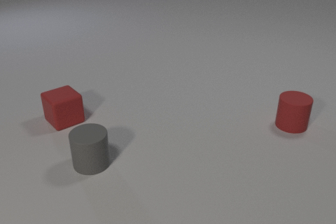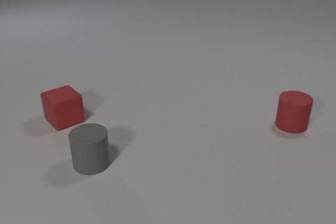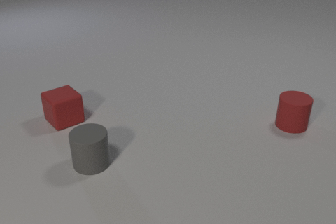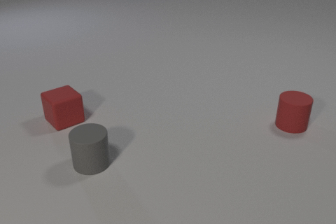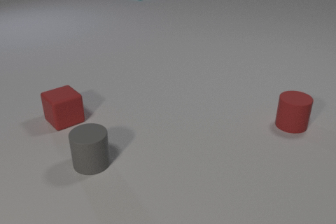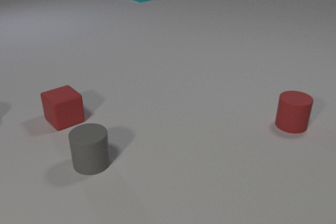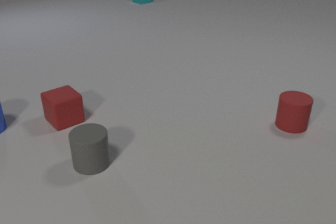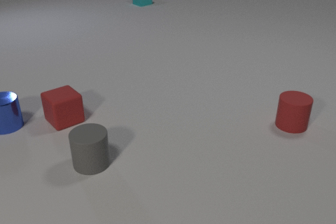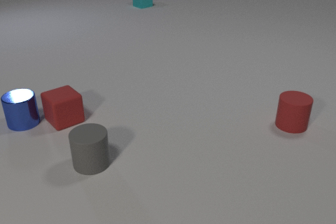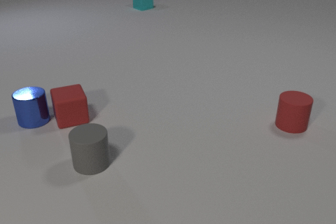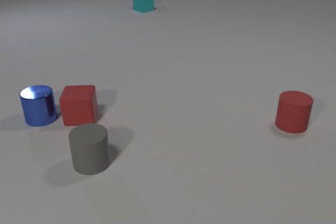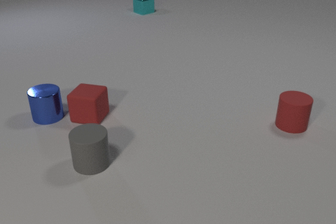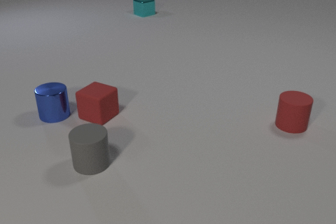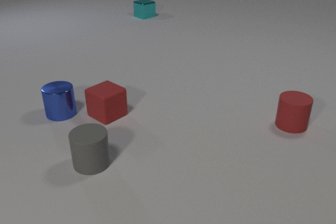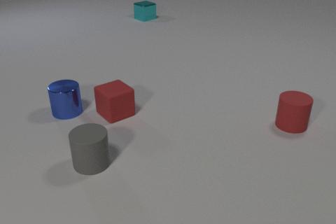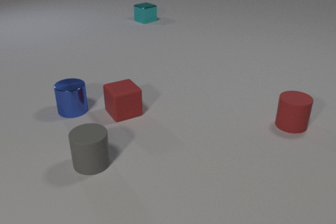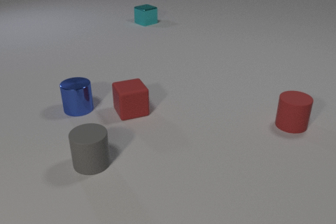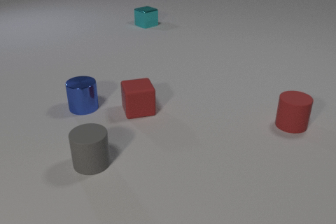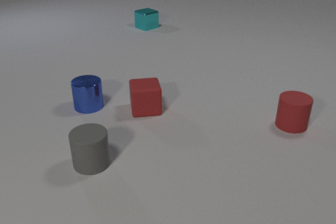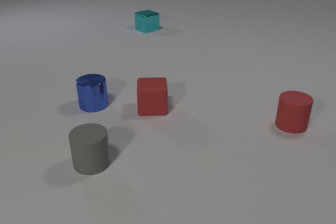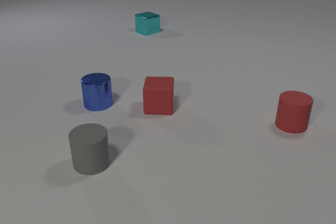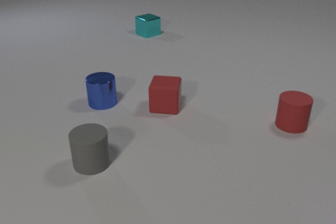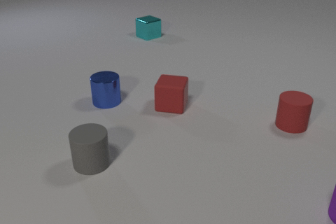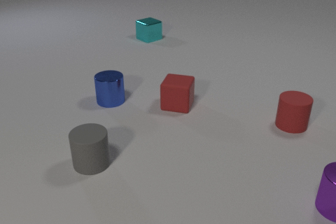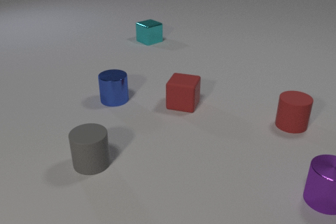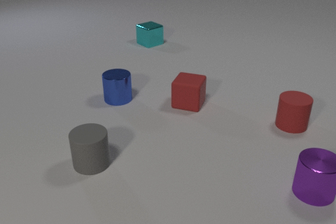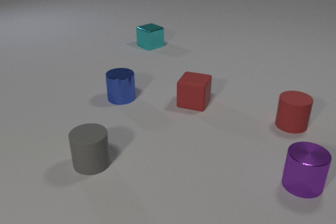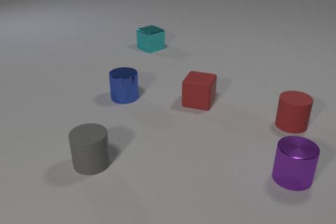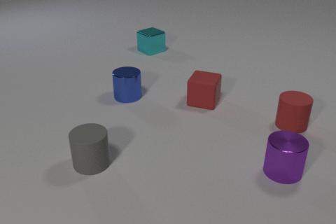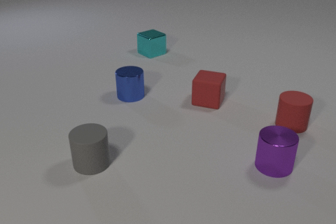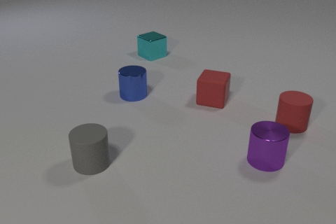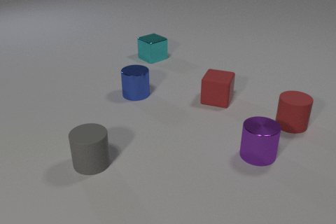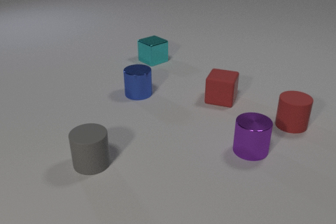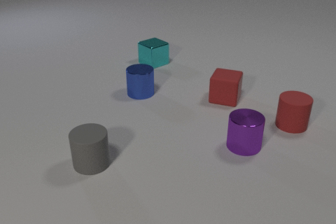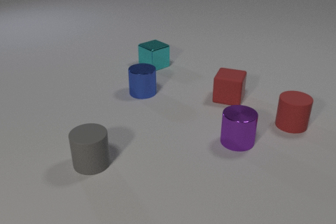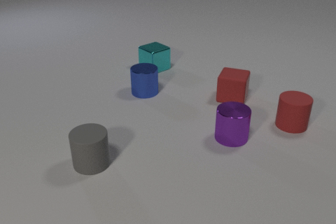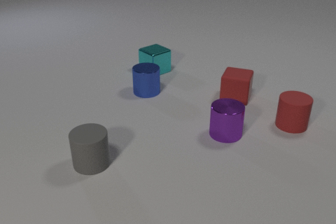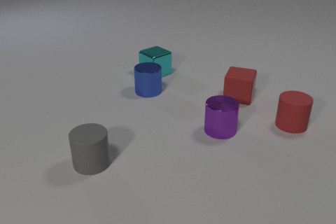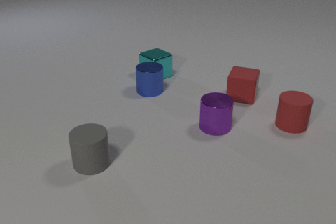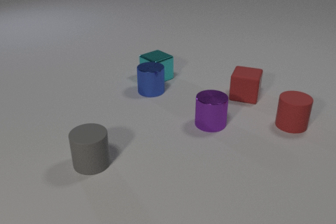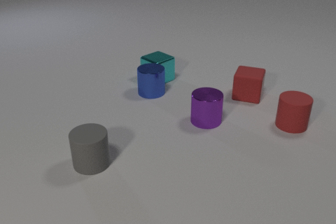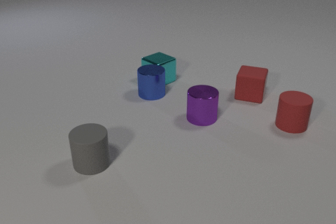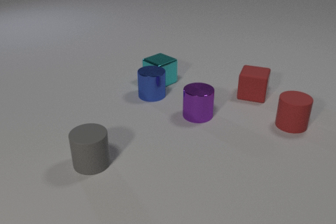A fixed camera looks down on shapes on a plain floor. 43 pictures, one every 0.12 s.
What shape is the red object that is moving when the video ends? cube.
Are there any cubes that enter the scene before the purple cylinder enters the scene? yes.
Are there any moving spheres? no.
0.00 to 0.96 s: The blue metal cylinder comes in at the left edge, slides to the right. The cyan metal cube comes in at the top edge, slides toward the camera.
0.96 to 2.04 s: The blue metal cylinder slides to the right. The red rubber cube slides to the right, spins clockwise seen from above by about 120 degrees, its near face sliding to the left. The cyan metal cube slides toward the camera. The blue metal cylinder and the red rubber cube collide.
2.04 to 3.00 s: The blue metal cylinder slides to the right. The red rubber cube slides to the right, spins so that its near face slides to the left, clockwise seen from above. The cyan metal cube slides toward the camera. The purple metal cylinder comes in at the right edge, slides to the left and away from the camera.
3.00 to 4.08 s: The blue metal cylinder slides to the right and away from the camera. The red rubber cube slides to the right. The cyan metal cube slides toward the camera. The purple metal cylinder slides to the left and away from the camera.
4.08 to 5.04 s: The blue metal cylinder slides to the right and toward the camera. The red rubber cube slides to the right and away from the camera. The cyan metal cube slides toward the camera. The purple metal cylinder slides away from the camera and to the left. The blue metal cylinder and the cyan metal cube collide.
